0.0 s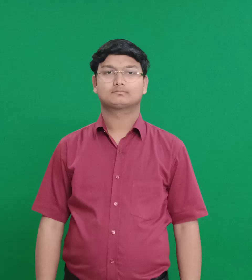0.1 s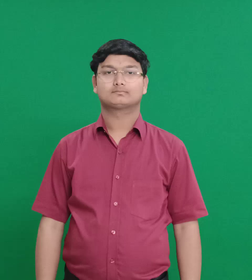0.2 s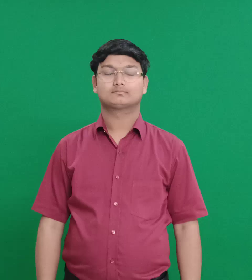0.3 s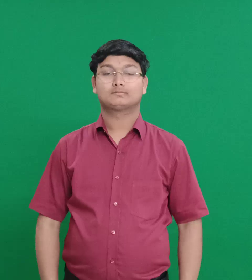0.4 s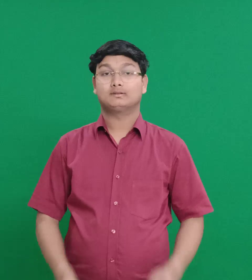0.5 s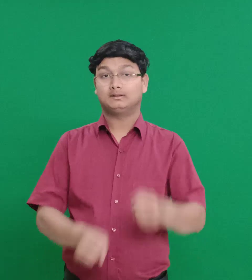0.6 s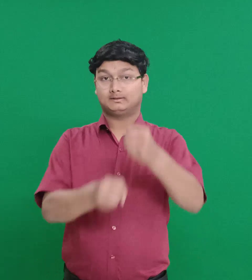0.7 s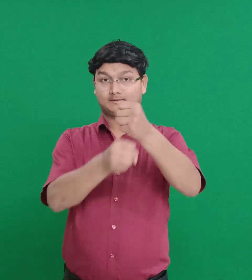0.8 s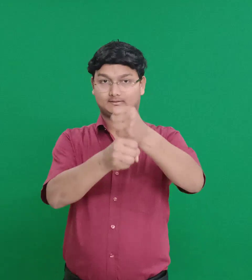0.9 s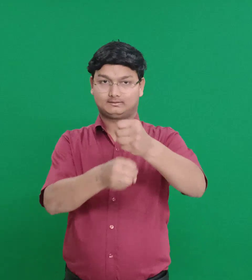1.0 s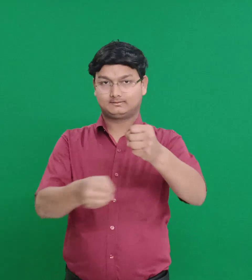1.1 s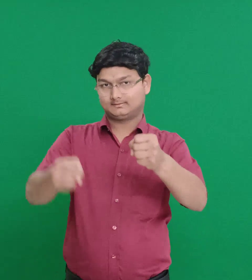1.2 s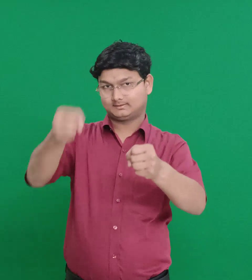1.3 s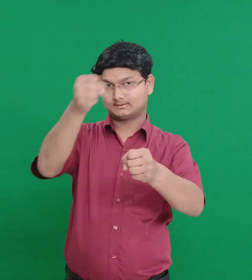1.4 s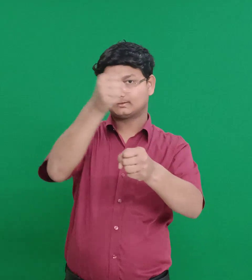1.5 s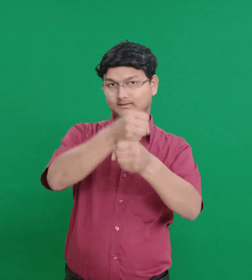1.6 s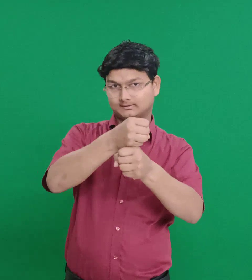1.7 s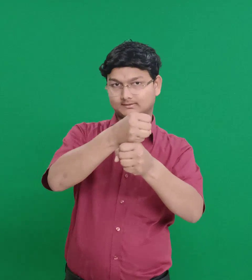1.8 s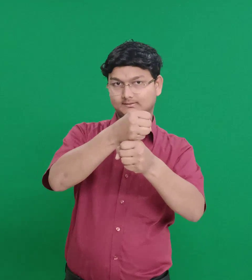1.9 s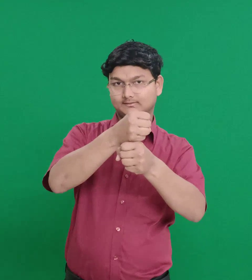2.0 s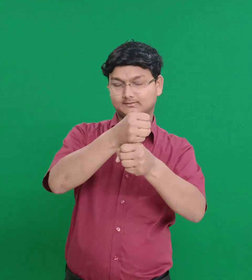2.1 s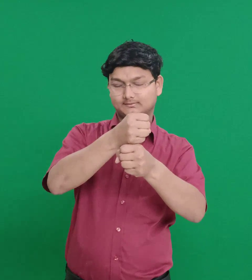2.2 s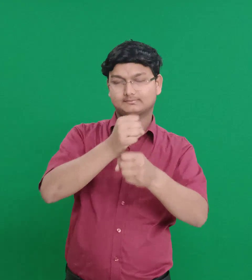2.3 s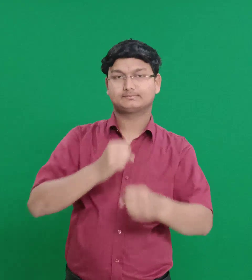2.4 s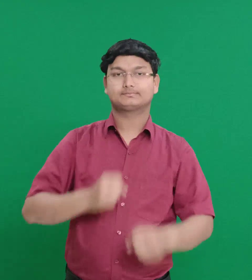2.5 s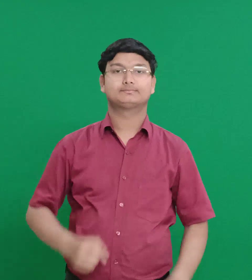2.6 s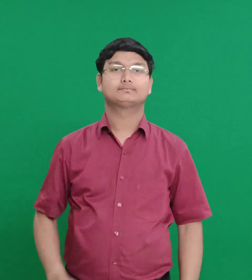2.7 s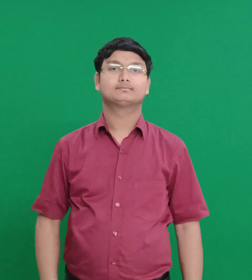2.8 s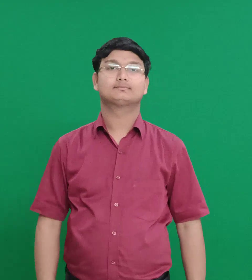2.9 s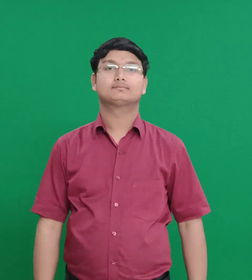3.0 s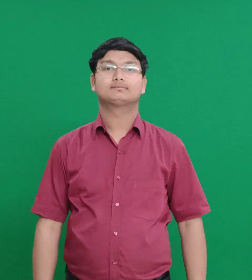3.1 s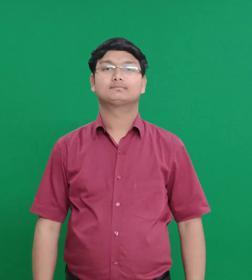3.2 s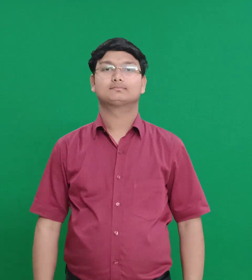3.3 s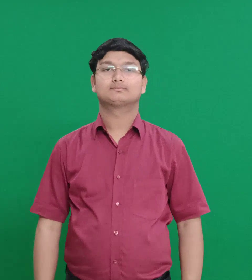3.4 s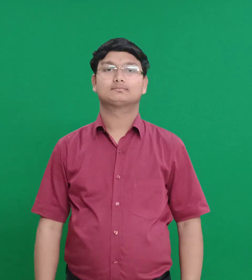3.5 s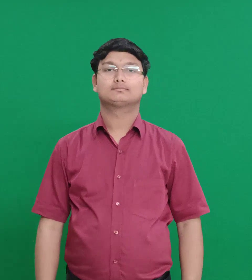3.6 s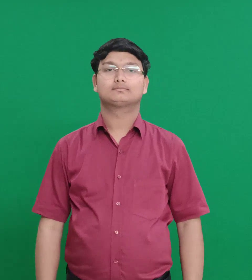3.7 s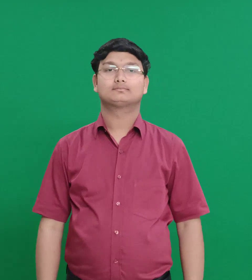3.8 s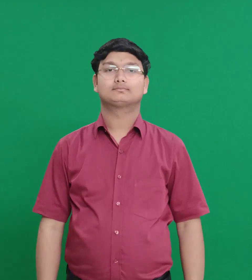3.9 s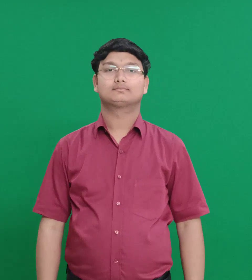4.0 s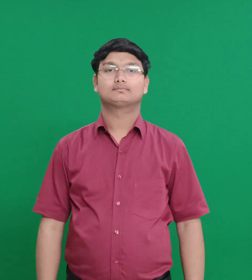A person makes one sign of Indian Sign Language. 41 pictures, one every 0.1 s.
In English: agag
